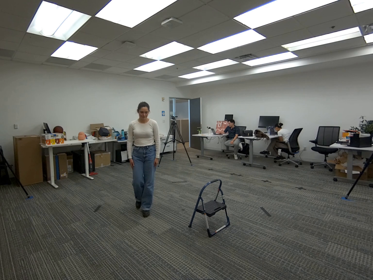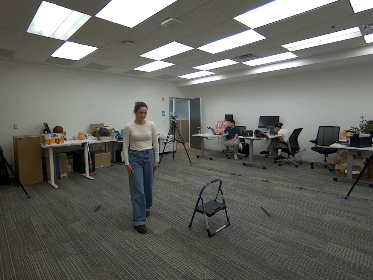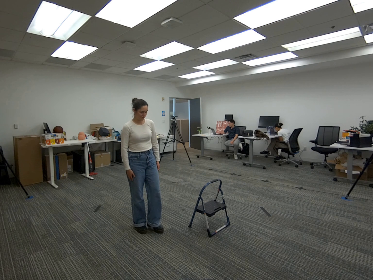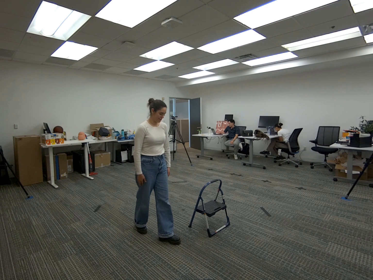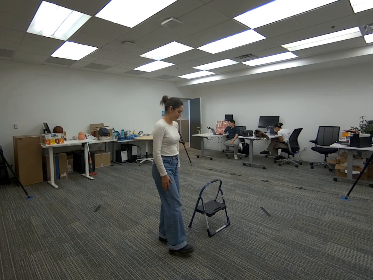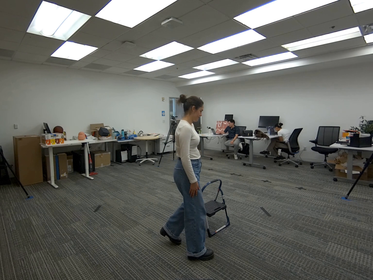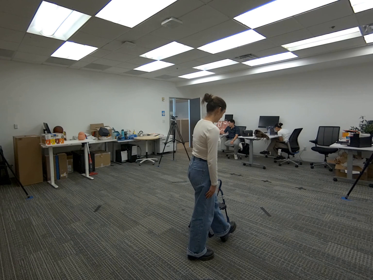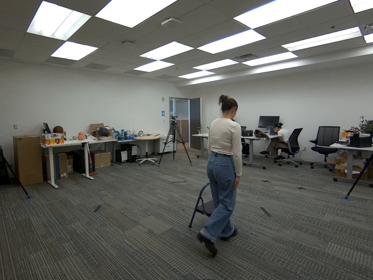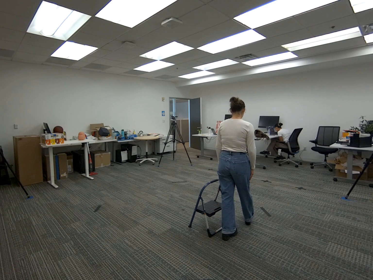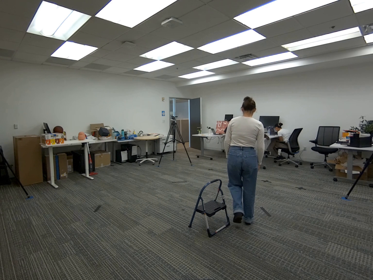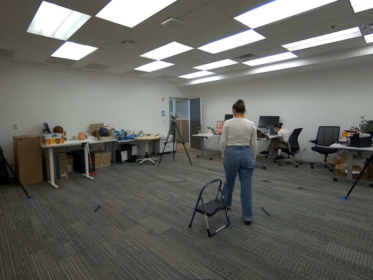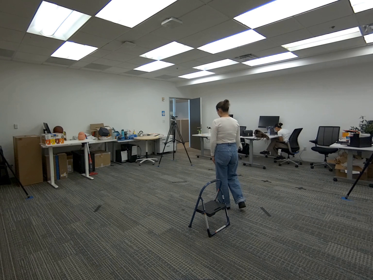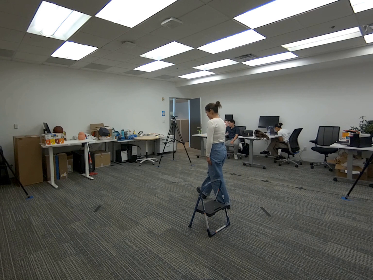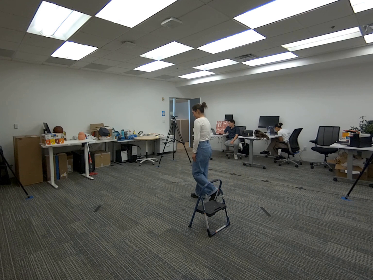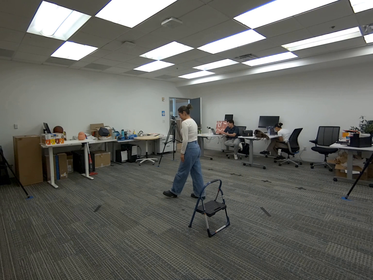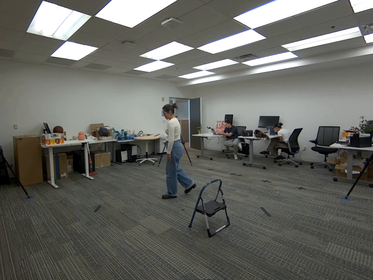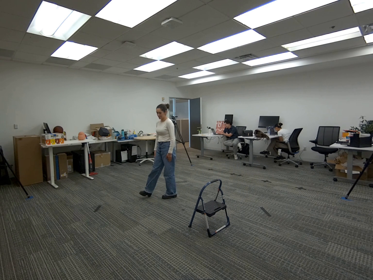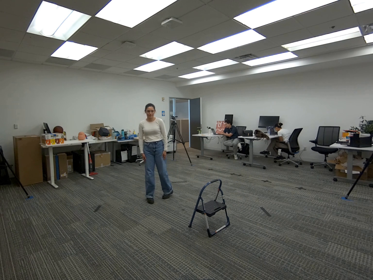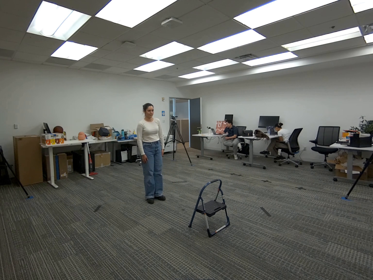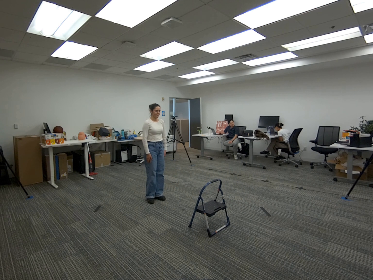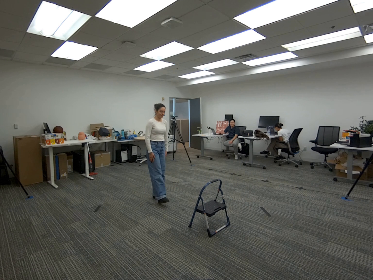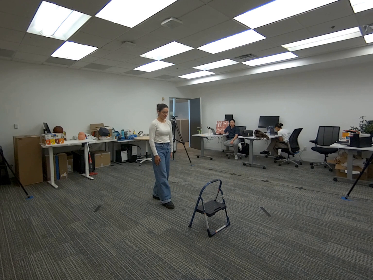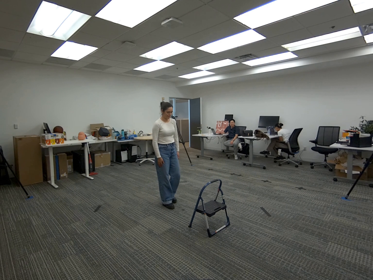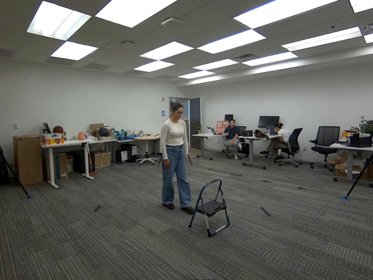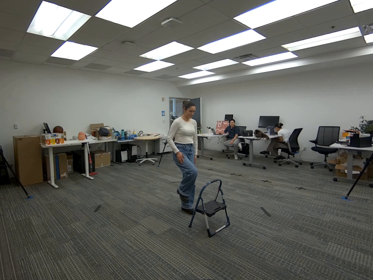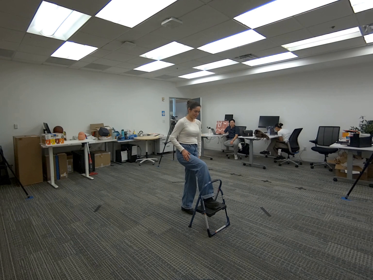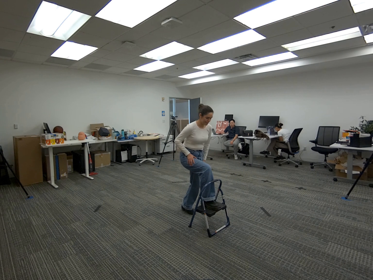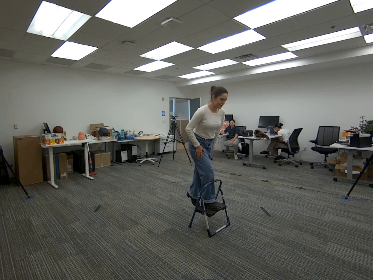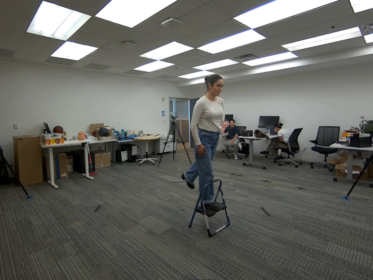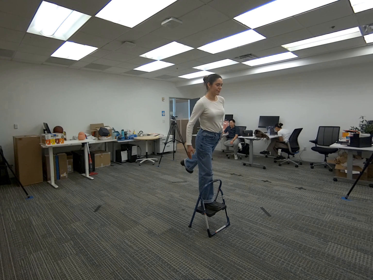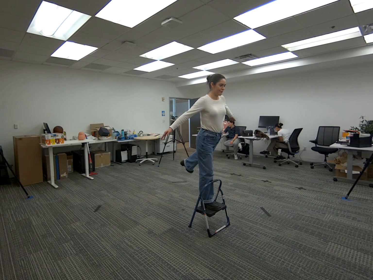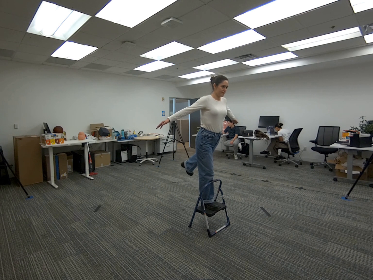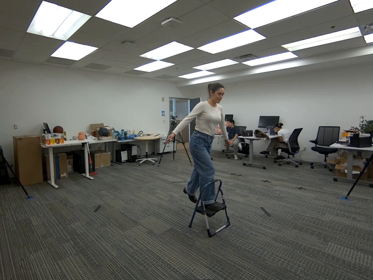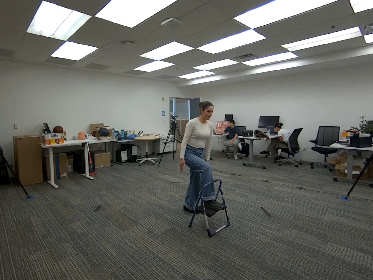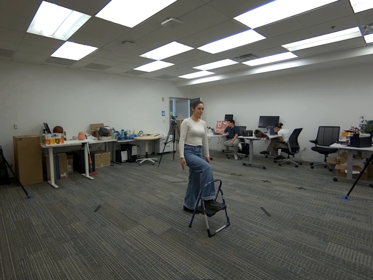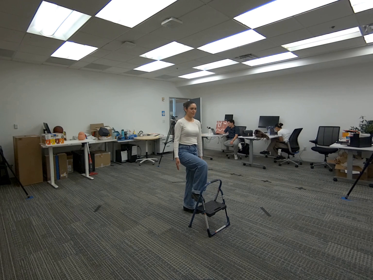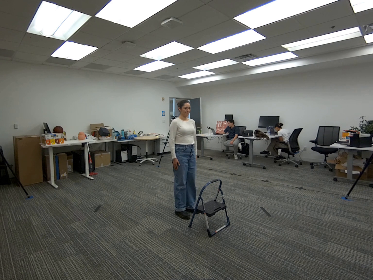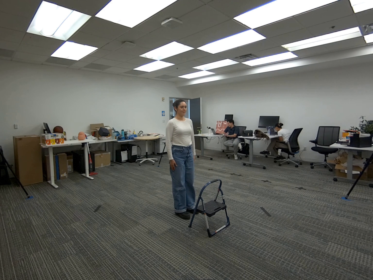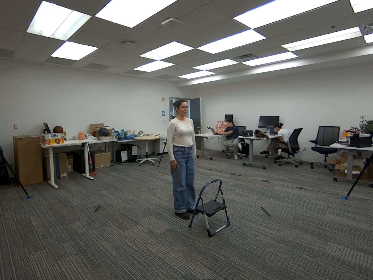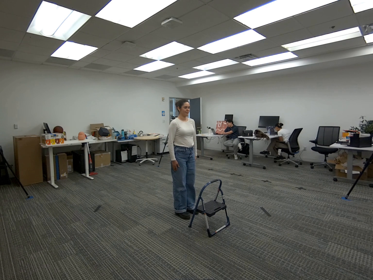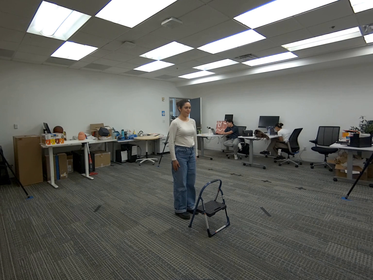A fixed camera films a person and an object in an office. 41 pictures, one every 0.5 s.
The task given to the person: Walk over to the step ladder and step onto the step ladder using one foot while the othe foot is in the air.
